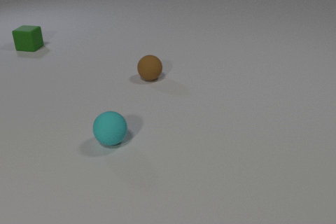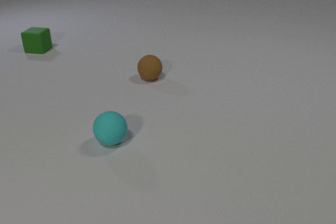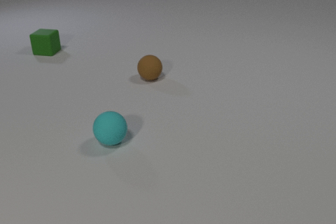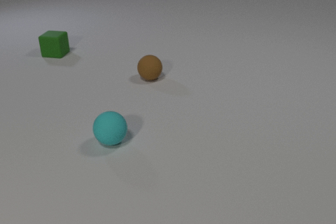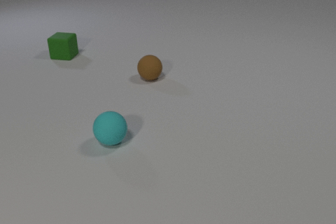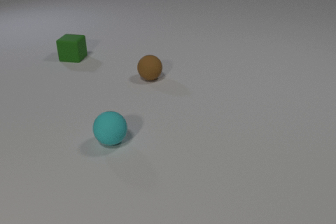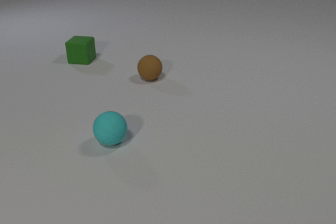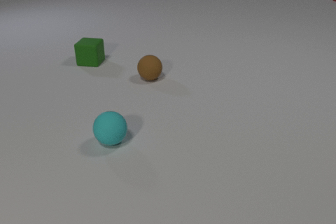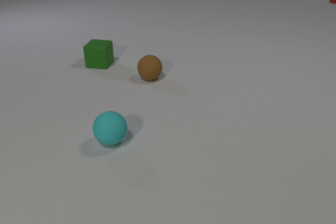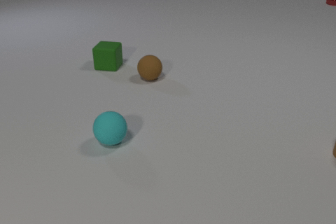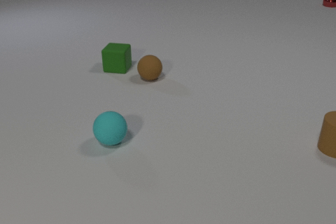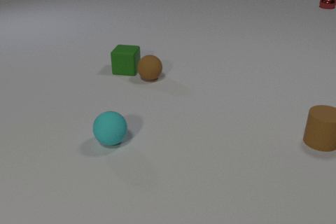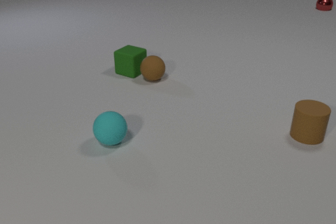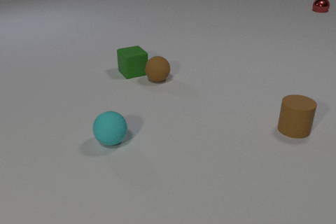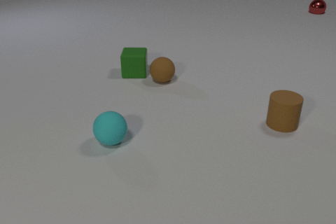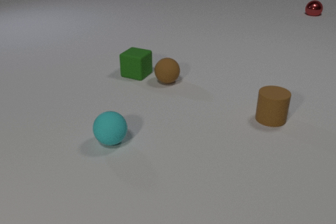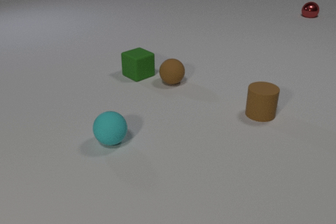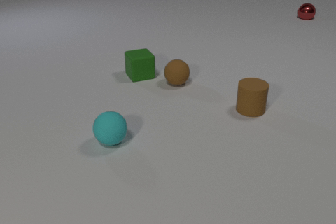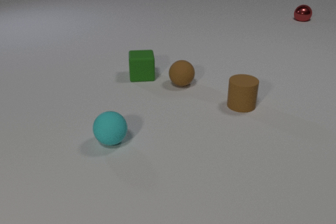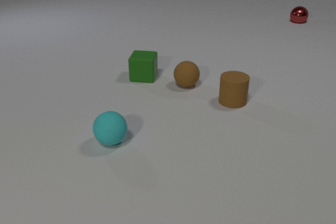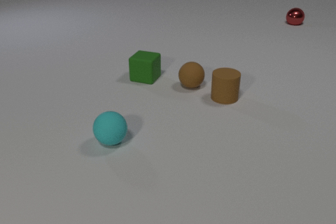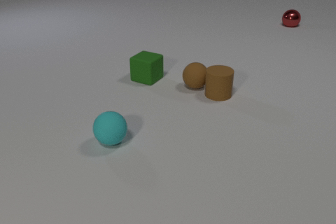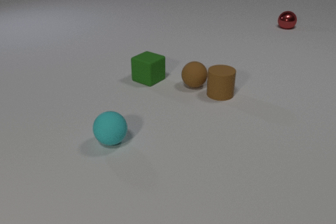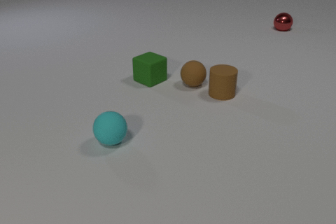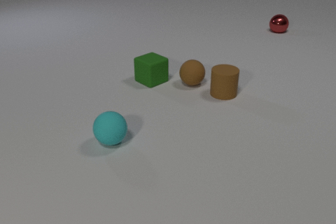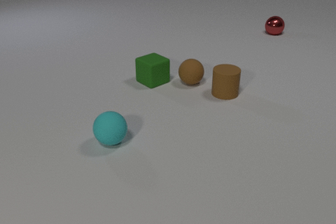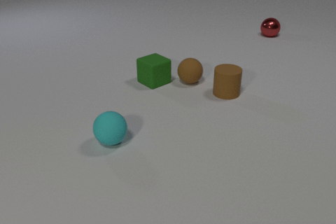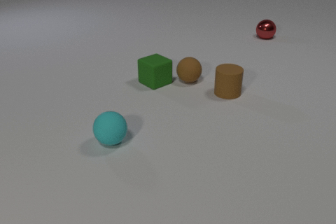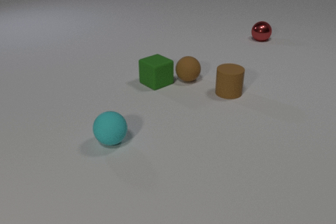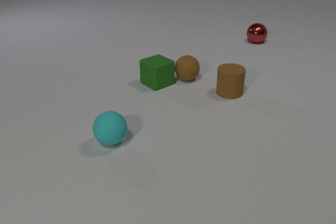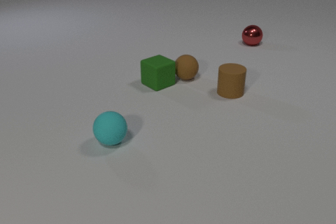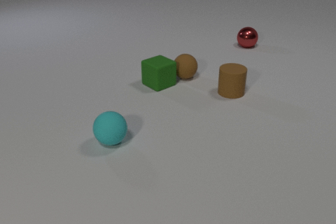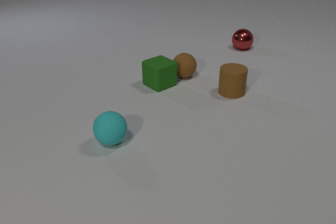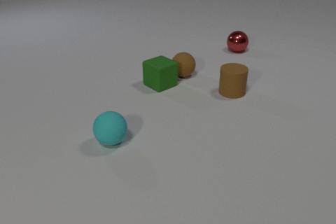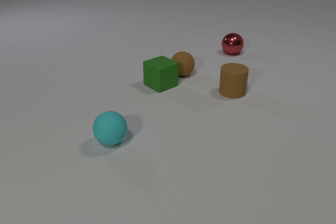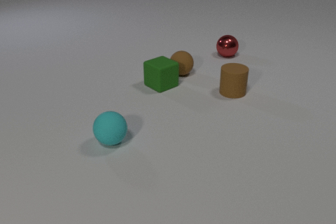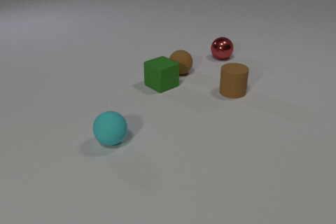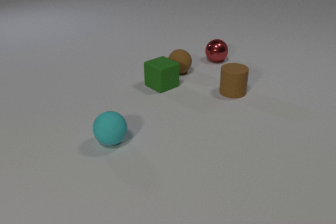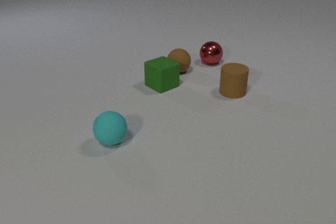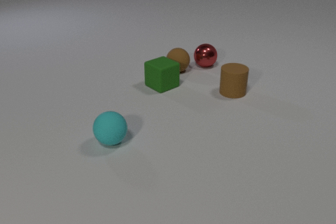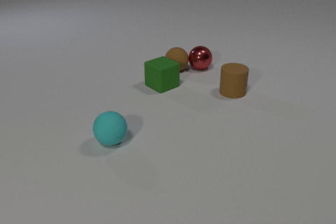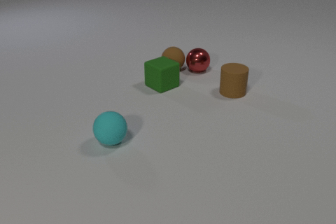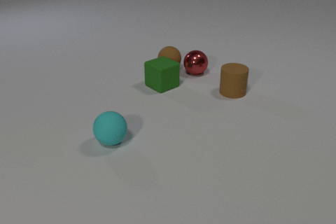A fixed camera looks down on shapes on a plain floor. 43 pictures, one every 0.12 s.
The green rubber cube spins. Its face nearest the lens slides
to the left.
The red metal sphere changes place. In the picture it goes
toward the camera.
0.00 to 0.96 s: The green rubber cube slides to the right and toward the camera. The red metal sphere comes in at the right edge, rolls toward the camera.
0.96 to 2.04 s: The green rubber cube slides to the right and toward the camera, spins so that its near face slides to the left, clockwise seen from above. The brown rubber sphere rolls to the right and toward the camera. The red metal sphere rolls toward the camera and to the left. The brown rubber cylinder comes in at the right edge, slides to the left and away from the camera. The green rubber cube and the brown rubber sphere collide.
2.04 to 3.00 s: The green rubber cube slides toward the camera and to the right, spins so that its near face slides to the left, clockwise seen from above. The brown rubber sphere rolls to the right. The red metal sphere rolls toward the camera and to the left. The brown rubber cylinder slides away from the camera and to the left. The brown rubber sphere and the brown rubber cylinder collide.
3.00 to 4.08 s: The green rubber cube slides toward the camera and to the right. The brown rubber sphere rolls away from the camera and to the left. The red metal sphere rolls toward the camera and to the left. The brown rubber cylinder slides to the right.
4.08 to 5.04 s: The brown rubber sphere rolls away from the camera and to the left. The red metal sphere rolls toward the camera and to the left. The brown rubber sphere and the red metal sphere collide.
What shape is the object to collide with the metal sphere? sphere.
How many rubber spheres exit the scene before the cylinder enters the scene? 0.
How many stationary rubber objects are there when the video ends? 3.
